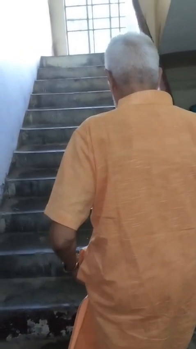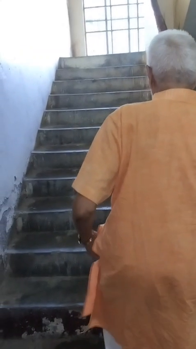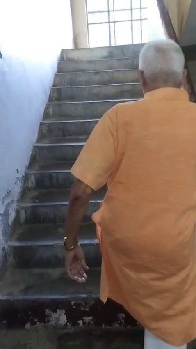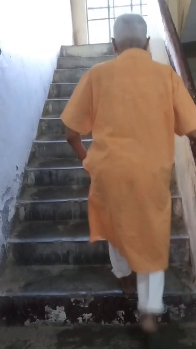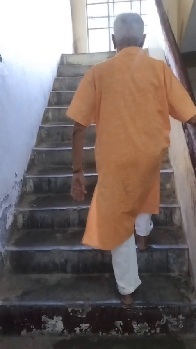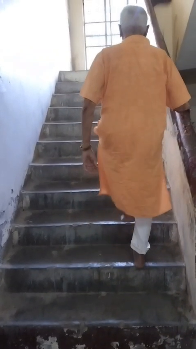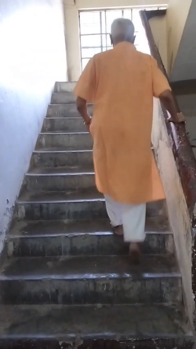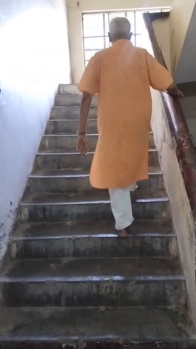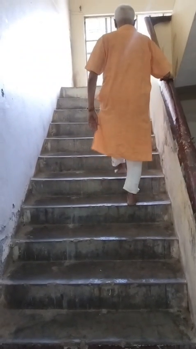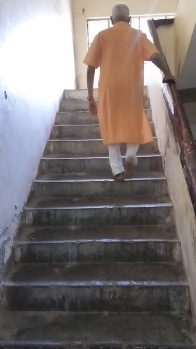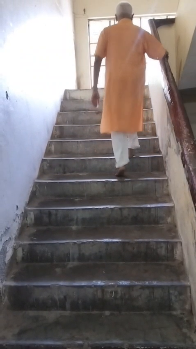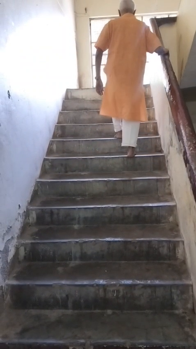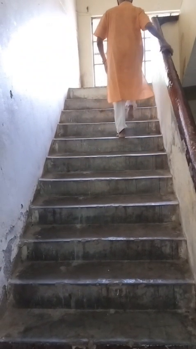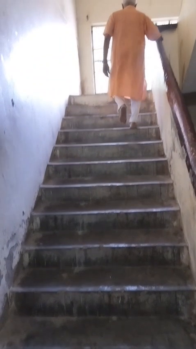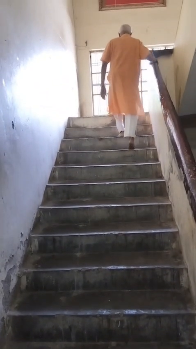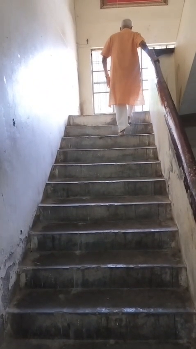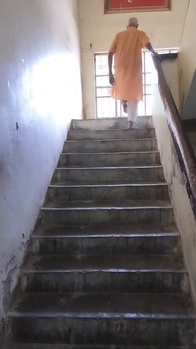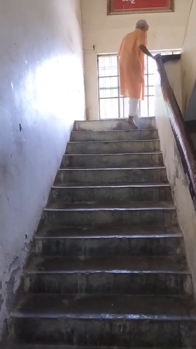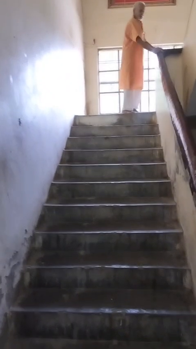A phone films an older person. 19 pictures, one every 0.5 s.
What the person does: Climbing stairs.
